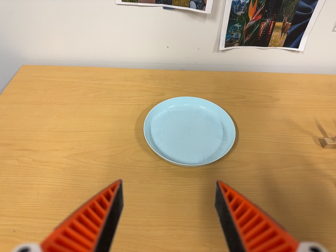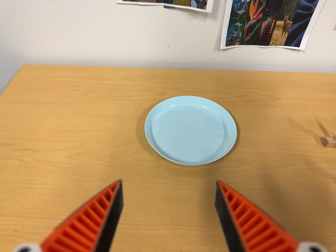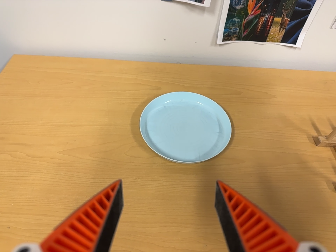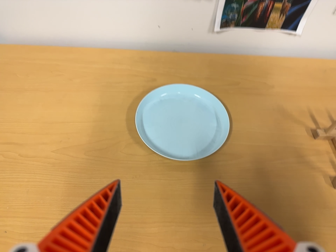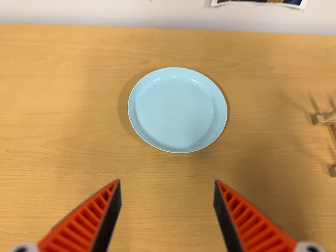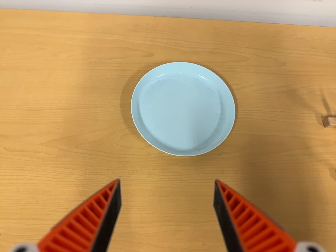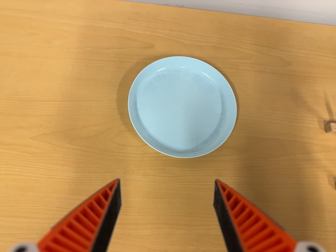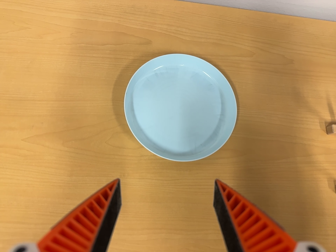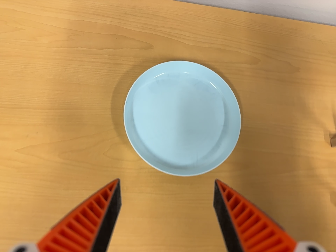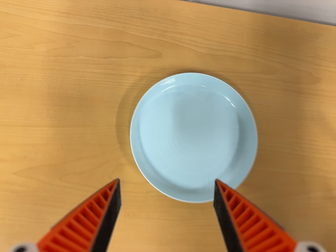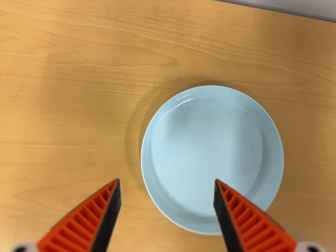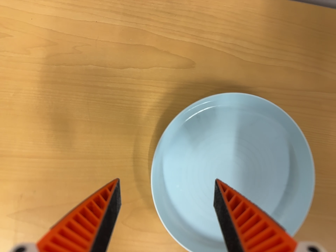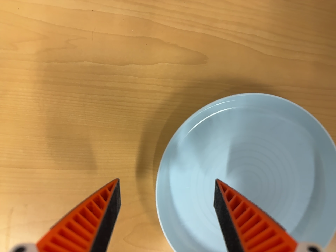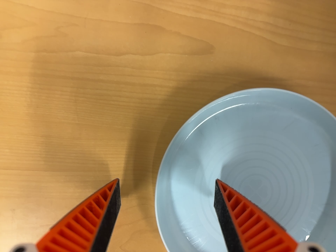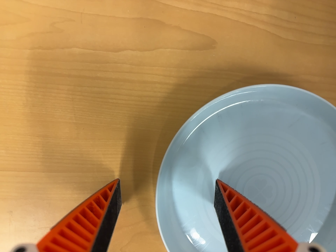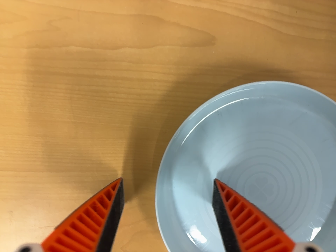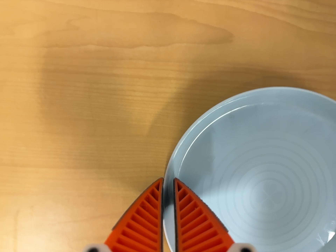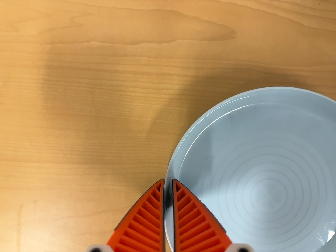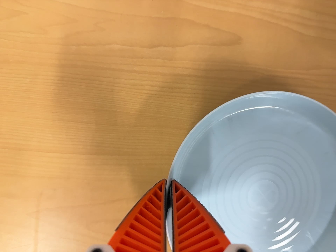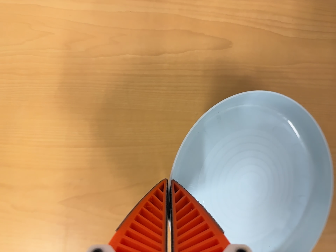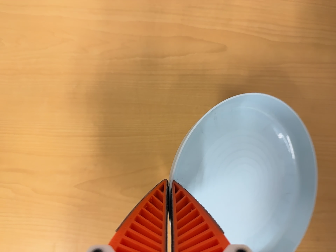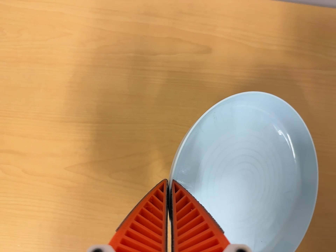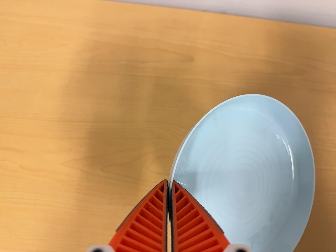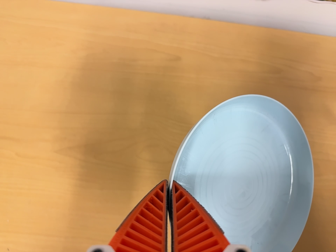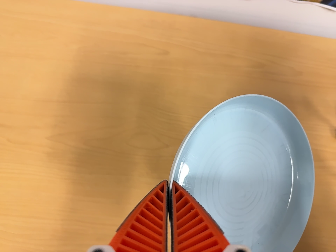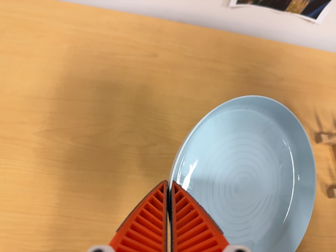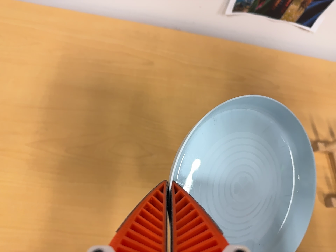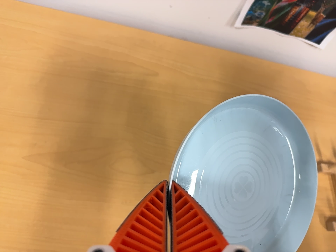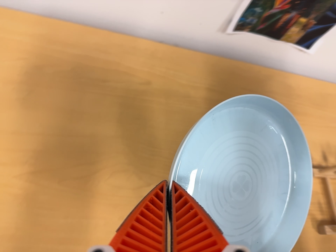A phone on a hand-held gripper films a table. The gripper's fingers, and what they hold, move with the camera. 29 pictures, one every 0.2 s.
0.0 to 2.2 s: The camera travels toward the top of its view and forward, about 38 cm. Its aim tips toward the bottom of its view by about 40 degrees. It rolls about its line of sight by about 10 degrees, and the scene rotates clockwise.
2.2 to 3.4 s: The camera travels forward, about 8 cm, so what stands in front looms larger.
3.4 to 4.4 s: The camera travels backward and toward the bottom of its view, about 20 cm, so what stands in front gets smaller. Its aim tips toward the top of its view by about 20 degrees.
4.4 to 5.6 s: The camera pans to its right by about 10 degrees. It travels toward the bottom of its view, to its left and backward, about 10 cm.
The film runs forward here.
